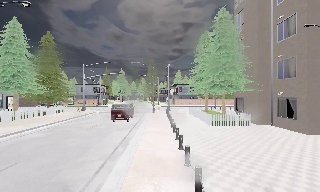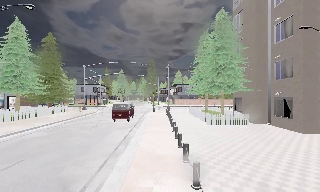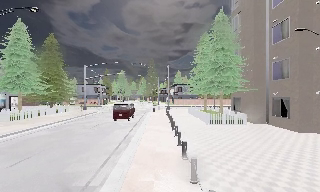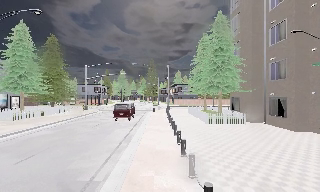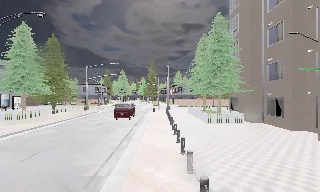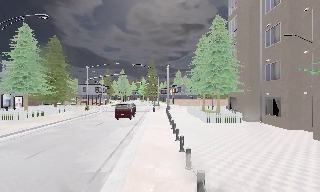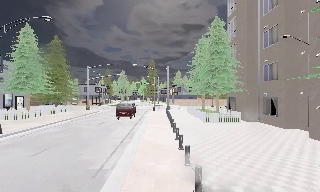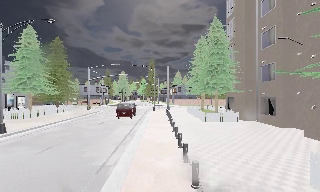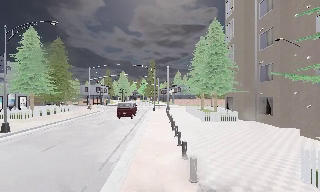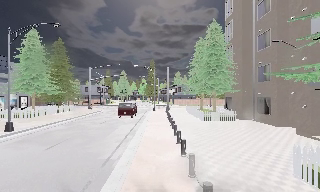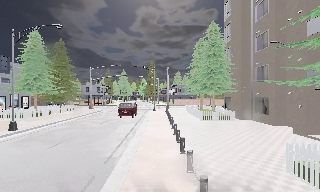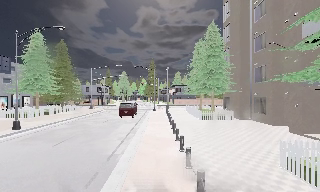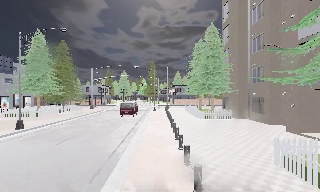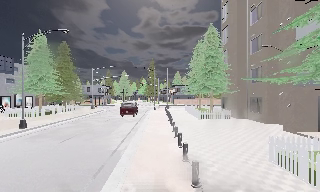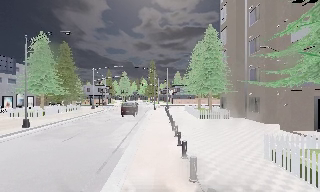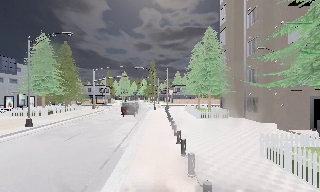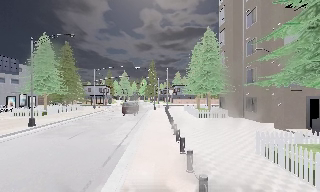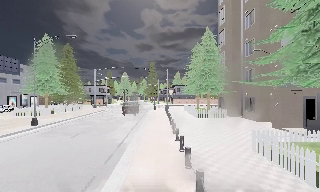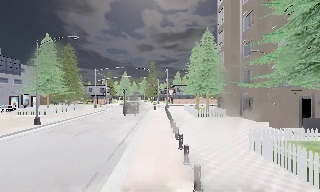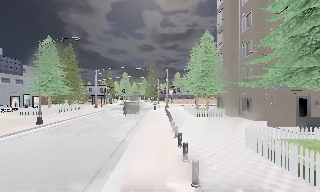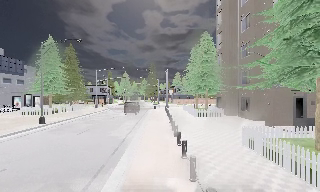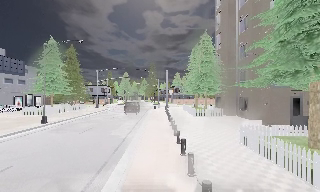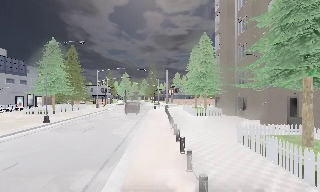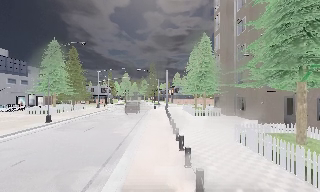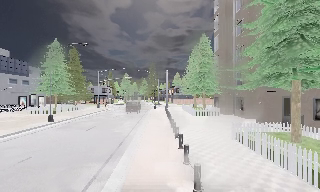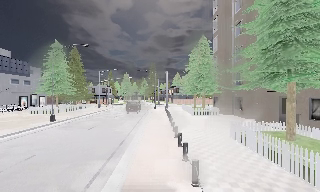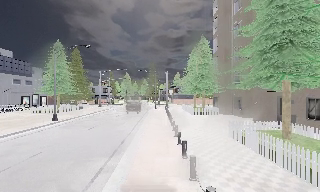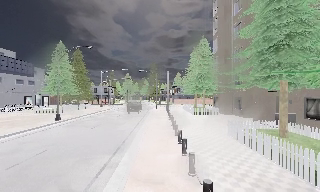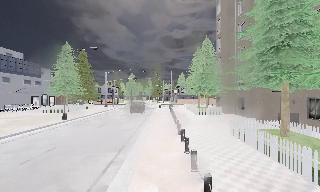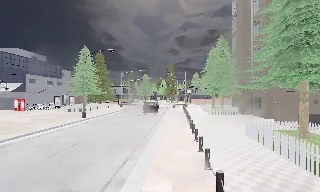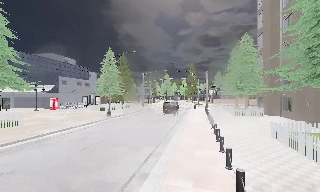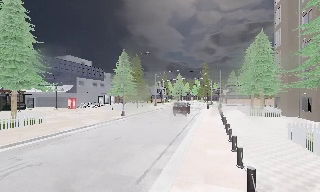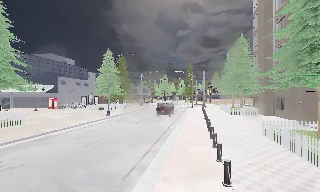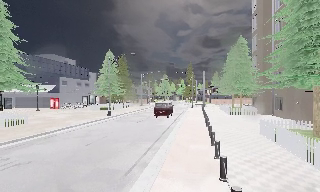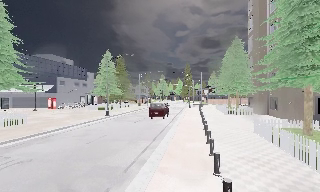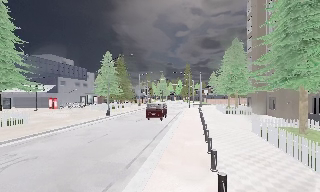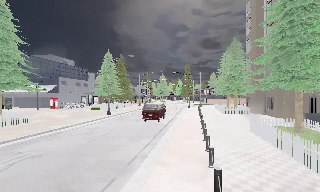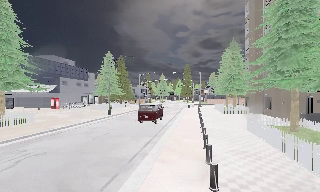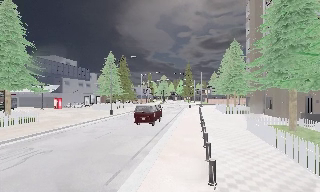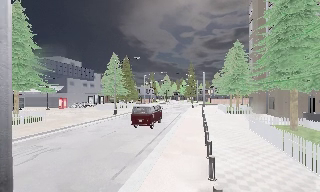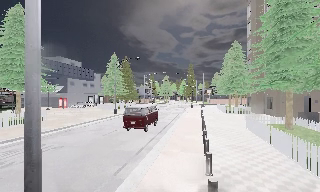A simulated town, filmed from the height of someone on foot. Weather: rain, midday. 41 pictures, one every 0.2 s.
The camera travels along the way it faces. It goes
backward.
0.0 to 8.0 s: The camera swings to its left by about 15 degrees, and the scene slides to the right. It travels backward, about 11 m, so what stands in front gets smaller.
The film runs backward here.
